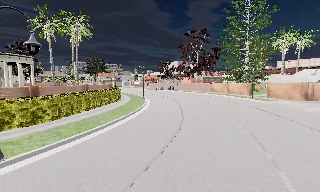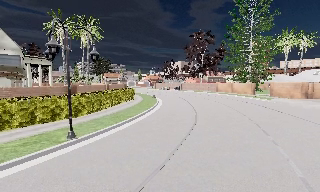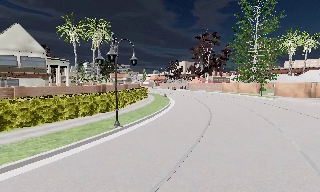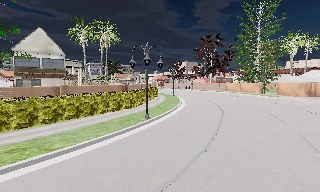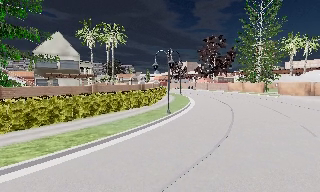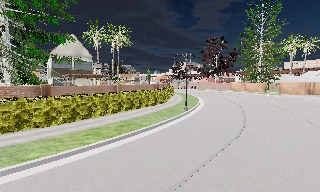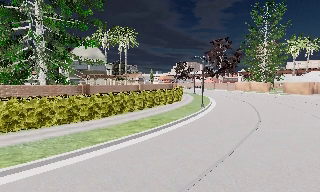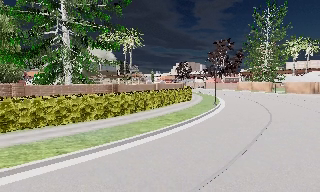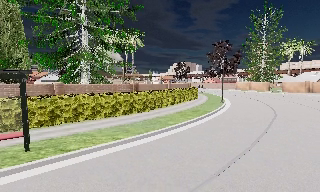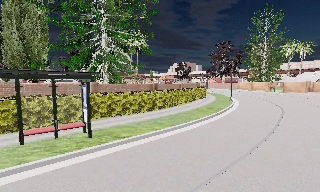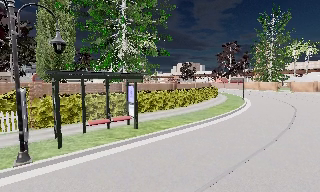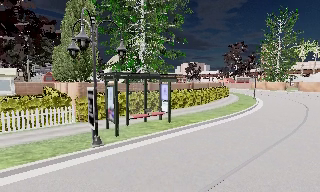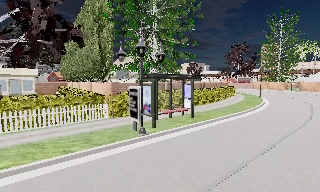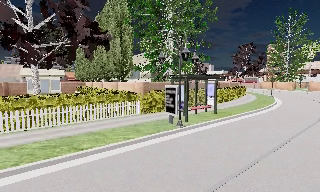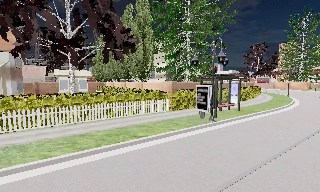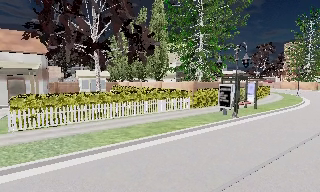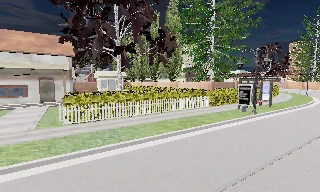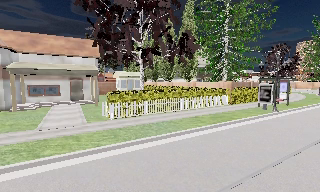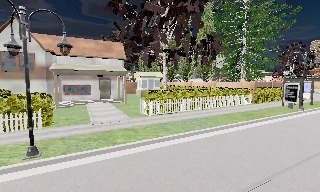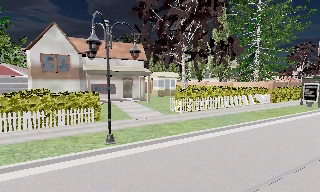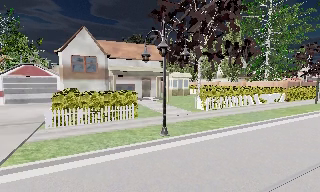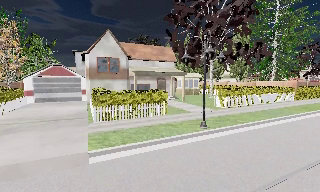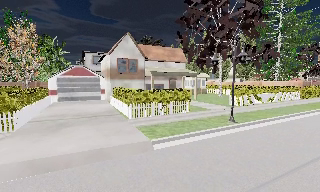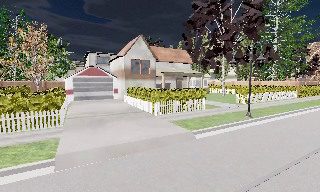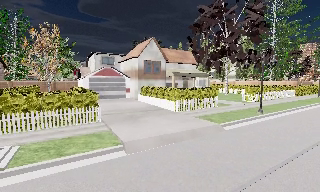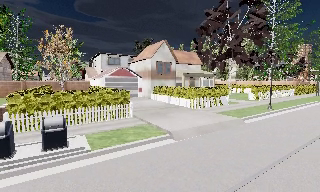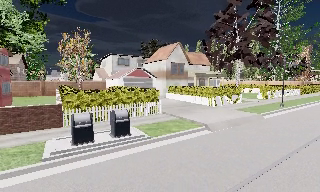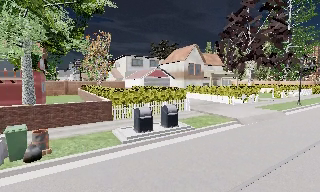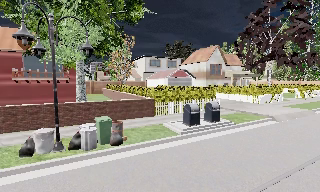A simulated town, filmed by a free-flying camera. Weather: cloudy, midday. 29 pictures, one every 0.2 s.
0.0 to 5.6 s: The camera swings to its left by about 10 degrees, and the scene slides to the right. It travels to its left and backward, about 60 m, so close, fixed things drift to the right.
The film runs forward here.
